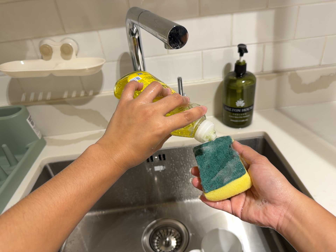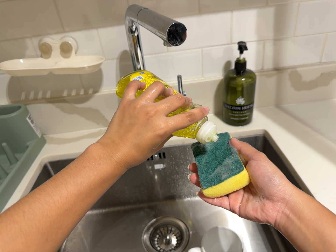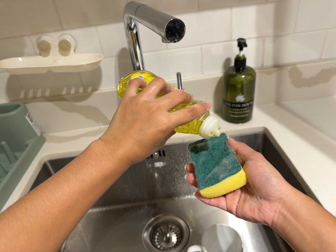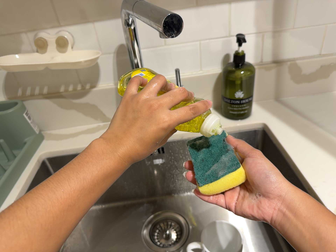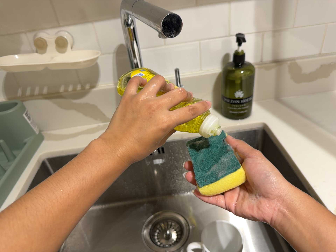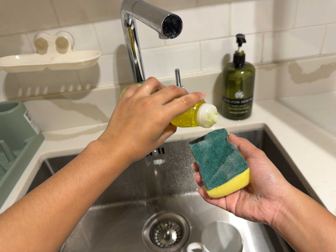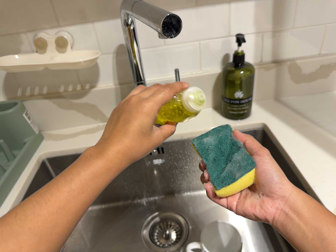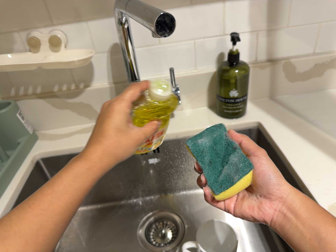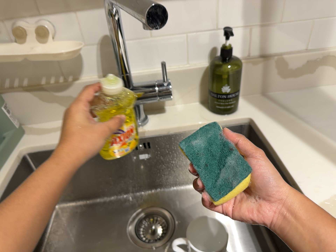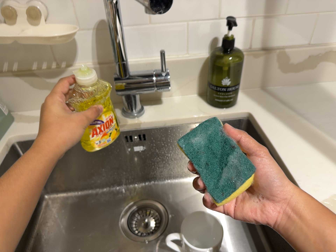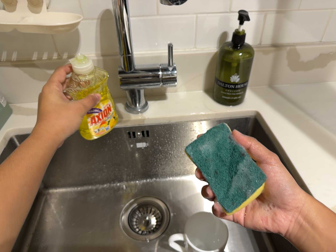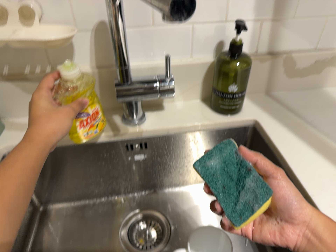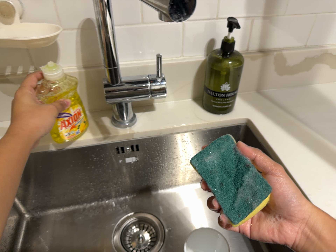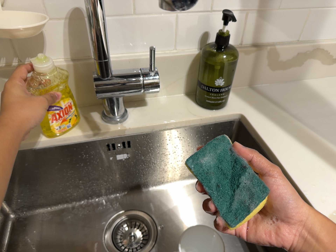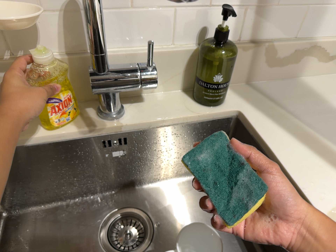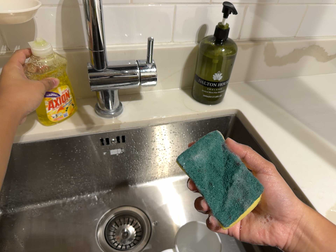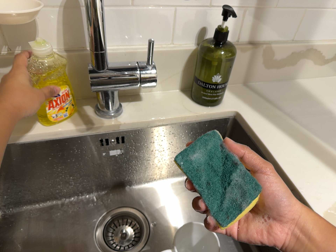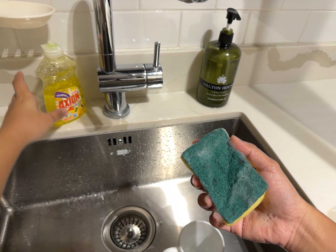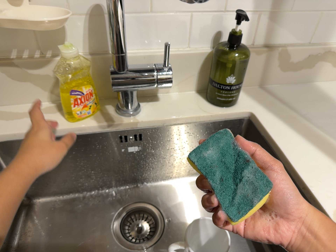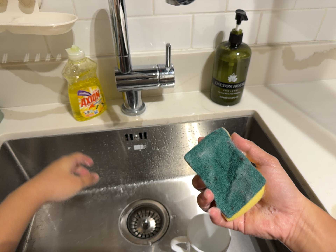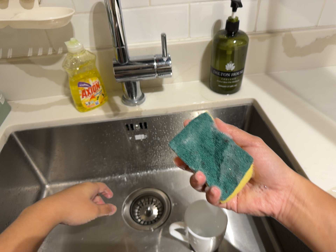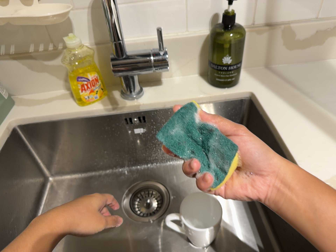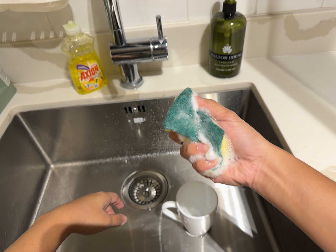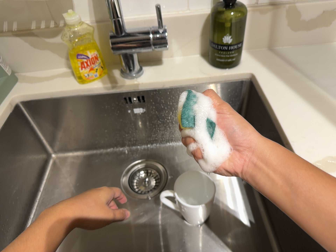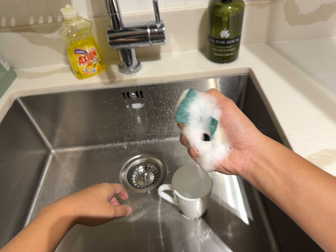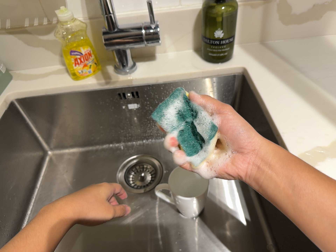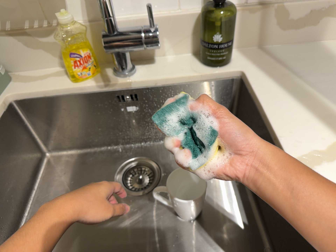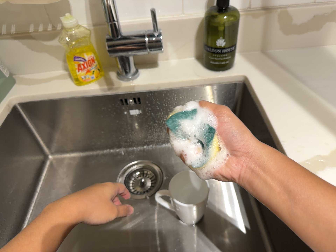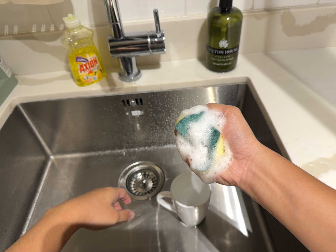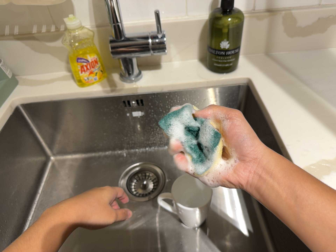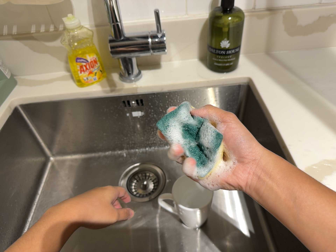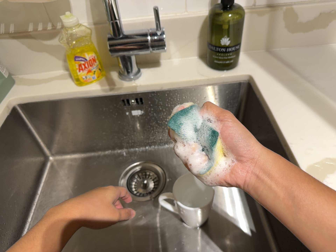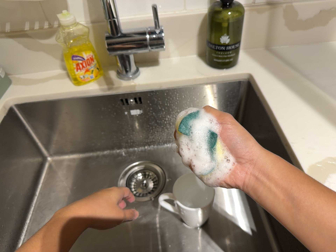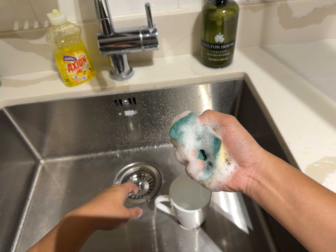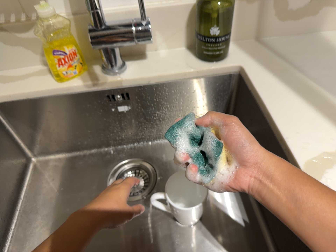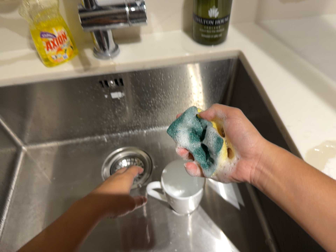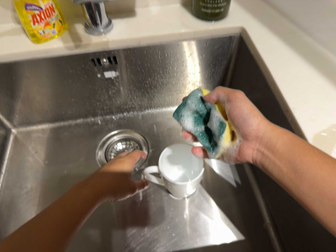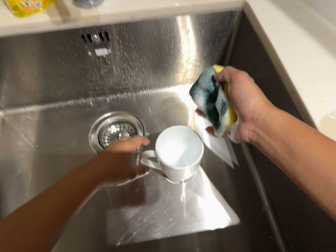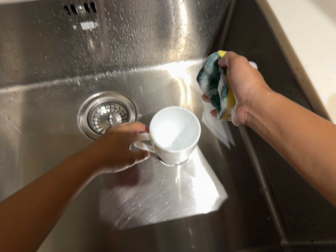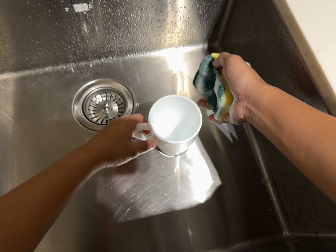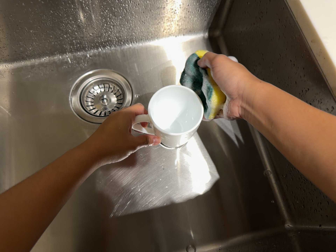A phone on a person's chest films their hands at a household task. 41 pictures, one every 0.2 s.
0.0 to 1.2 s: The camera keeps its place and its aim.
1.2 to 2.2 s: The camera travels forward, about 8 cm, so what stands in front looms larger.
2.2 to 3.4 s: The camera shifts only a little, or ends up much as it began.
3.4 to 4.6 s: The camera pans to its left by about 15 degrees. It travels to its right and backward, about 14 cm.
4.6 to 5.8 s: The camera keeps its place and its aim.
5.8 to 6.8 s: The camera shifts only a little, or ends up much as it began.
6.8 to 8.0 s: The camera travels forward, about 12 cm, so what stands in front looms larger. Its aim tips toward the bottom of its view by about 20 degrees, and the scene shifts upward.
The film runs forward here.
